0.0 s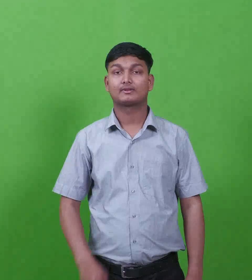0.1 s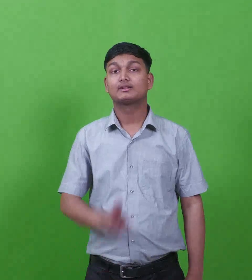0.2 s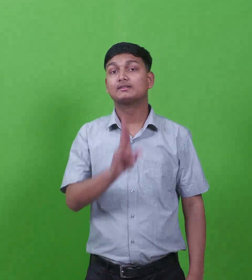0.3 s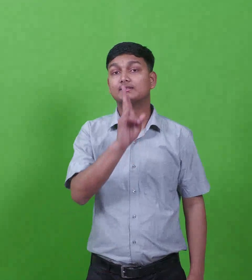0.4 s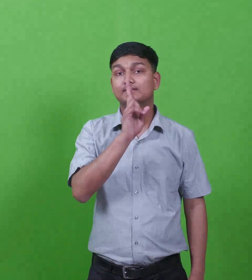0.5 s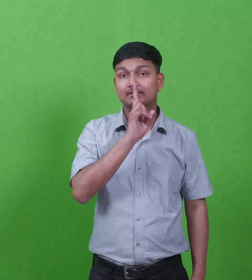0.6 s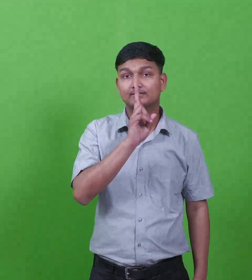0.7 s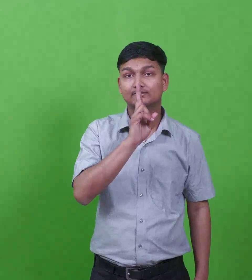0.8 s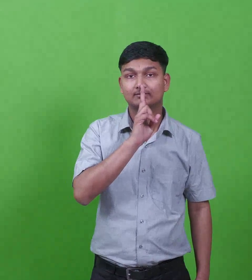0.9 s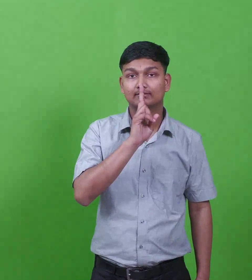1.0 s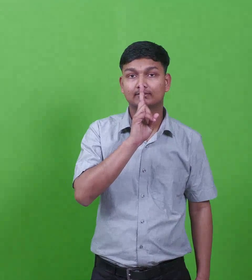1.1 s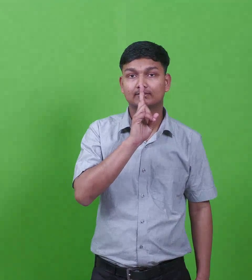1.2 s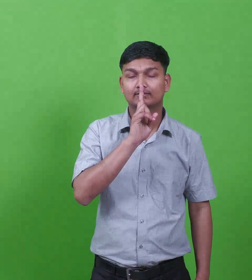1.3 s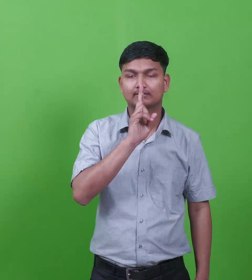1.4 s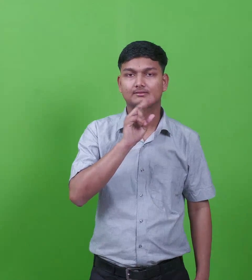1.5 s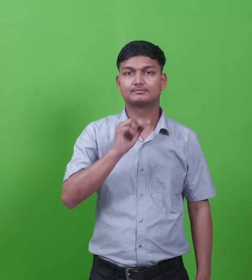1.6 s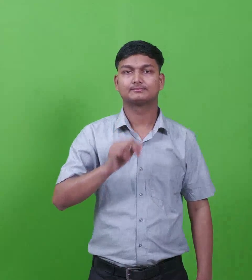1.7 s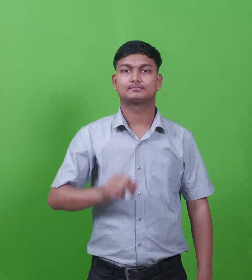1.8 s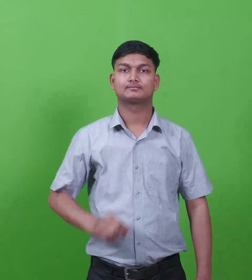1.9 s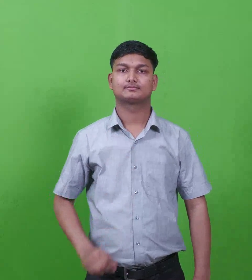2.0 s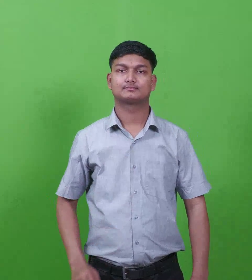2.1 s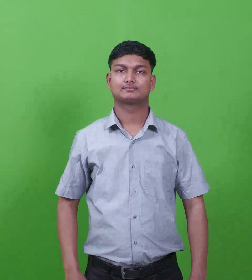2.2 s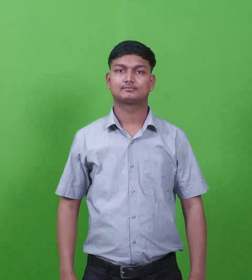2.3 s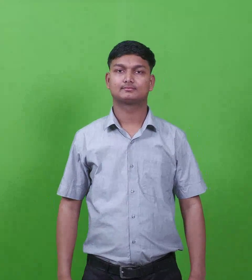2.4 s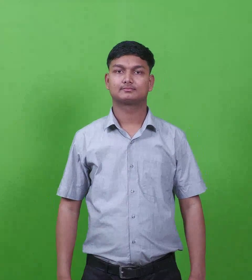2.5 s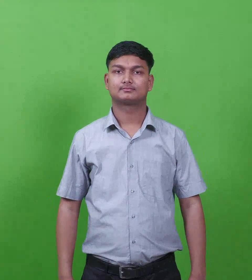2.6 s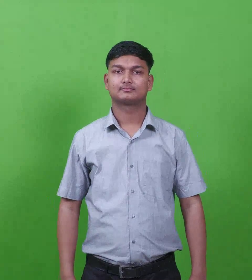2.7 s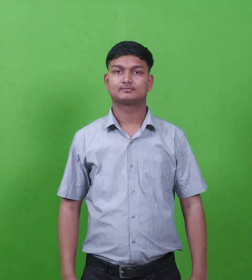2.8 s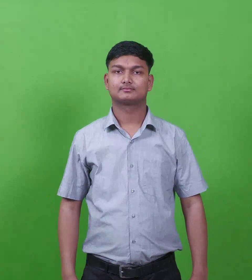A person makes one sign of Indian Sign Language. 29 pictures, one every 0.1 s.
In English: hazeroth
